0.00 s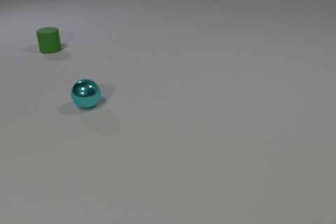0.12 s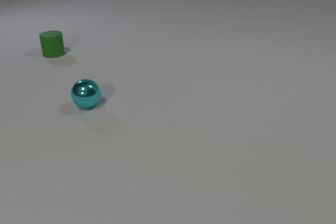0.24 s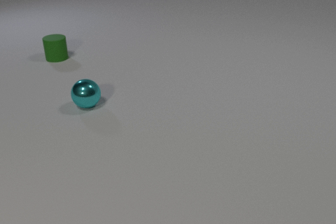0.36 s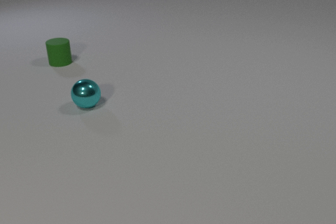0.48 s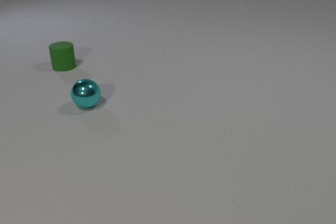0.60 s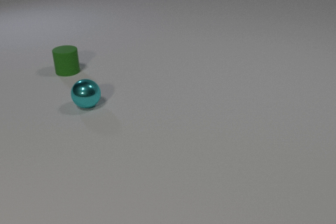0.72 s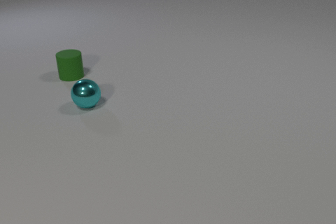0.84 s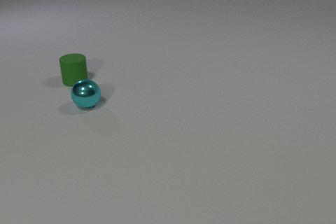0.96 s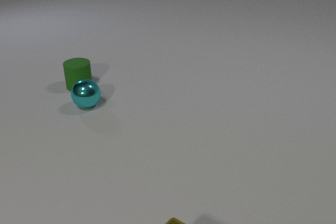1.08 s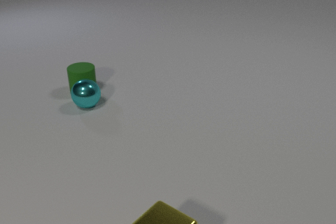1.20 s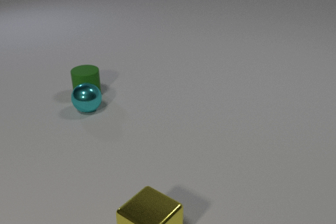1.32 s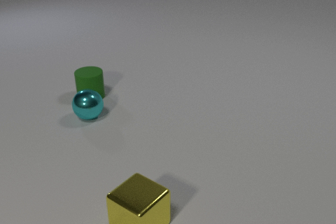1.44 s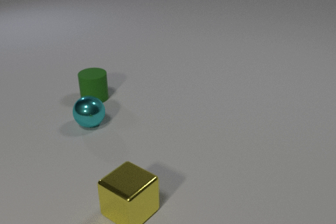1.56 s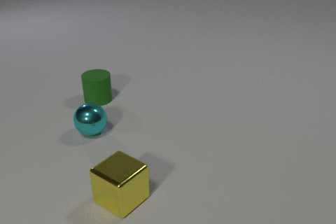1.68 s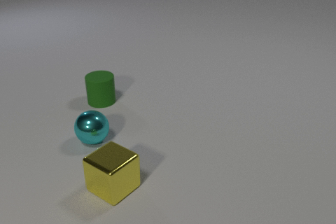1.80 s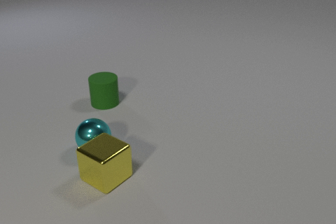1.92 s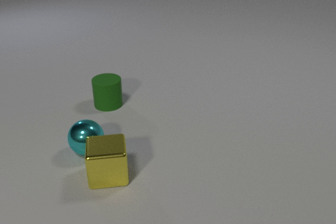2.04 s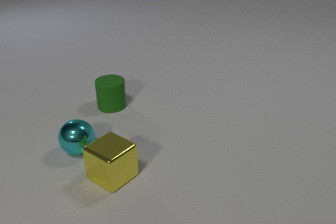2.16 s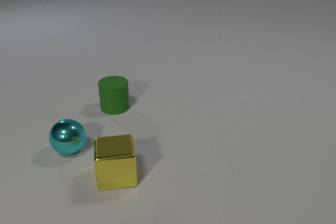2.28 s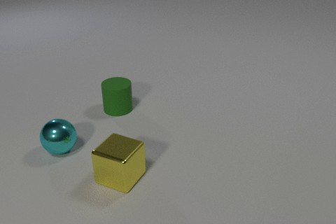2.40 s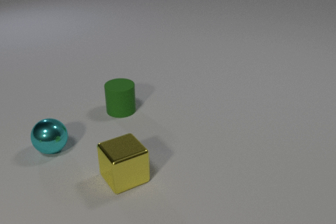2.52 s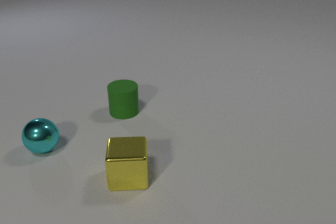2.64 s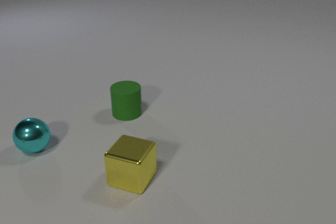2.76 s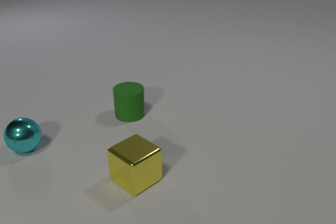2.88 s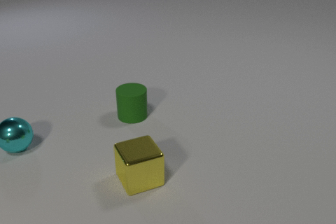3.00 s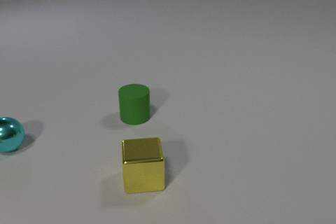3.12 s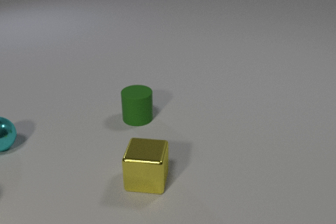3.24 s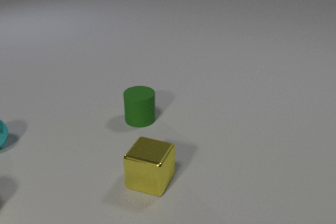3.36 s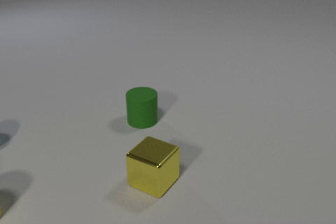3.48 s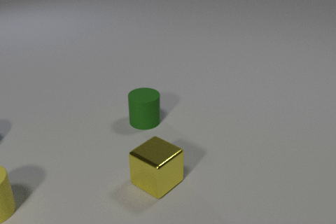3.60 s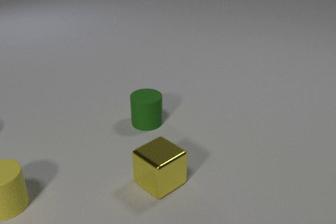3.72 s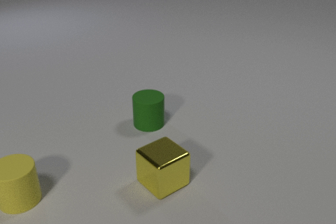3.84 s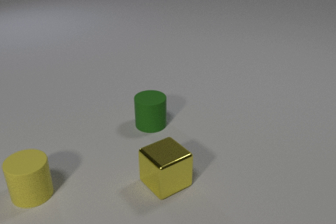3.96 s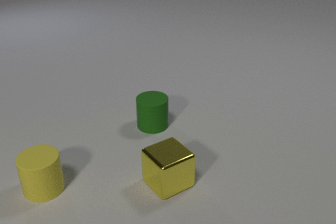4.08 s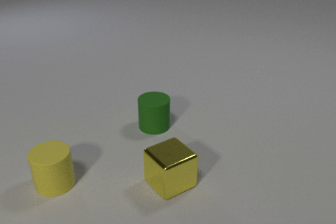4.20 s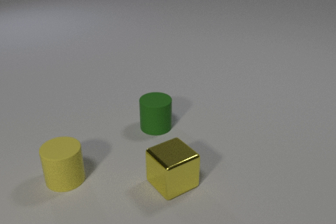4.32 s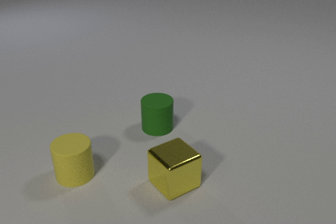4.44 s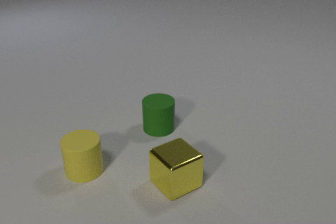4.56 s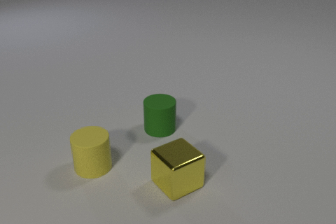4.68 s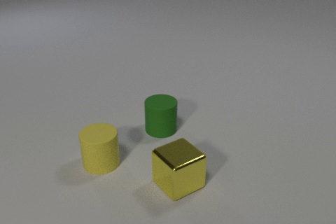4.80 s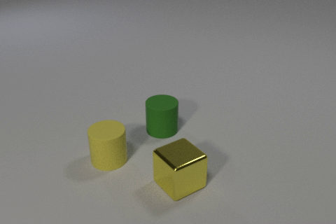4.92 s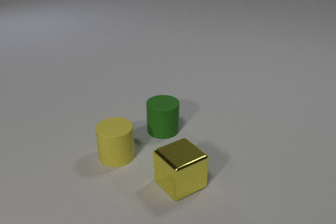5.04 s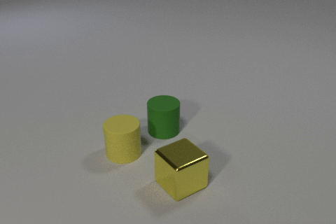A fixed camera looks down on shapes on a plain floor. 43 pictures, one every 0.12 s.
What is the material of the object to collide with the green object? metal.
How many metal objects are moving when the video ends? 1.
What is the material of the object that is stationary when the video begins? metal.
0.00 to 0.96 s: The green rubber cylinder slides toward the camera. The yellow metal cube comes in at the bottom edge.
0.96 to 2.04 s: The green rubber cylinder slides toward the camera and to the right. The cyan metal sphere rolls toward the camera. The yellow metal cube slides away from the camera and to the left. The green rubber cylinder and the cyan metal sphere collide. The cyan metal sphere and the yellow metal cube collide.
2.04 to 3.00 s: The green rubber cylinder slides toward the camera and to the right. The cyan metal sphere rolls to the left and away from the camera. The yellow metal cube slides to the right.
3.00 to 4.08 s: The green rubber cylinder slides to the right and toward the camera. The cyan metal sphere rolls to the left and away from the camera, leaves at the left edge. The yellow rubber cylinder comes in at the left edge, slides to the right. The yellow metal cube slides to the right.
4.08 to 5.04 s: The green rubber cylinder slides to the right and toward the camera. The yellow rubber cylinder slides to the right and away from the camera. The yellow metal cube slides to the right.
